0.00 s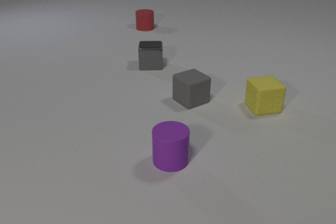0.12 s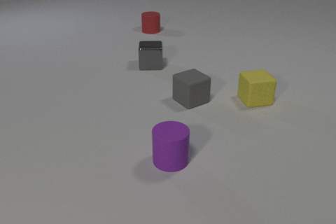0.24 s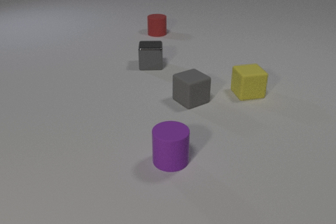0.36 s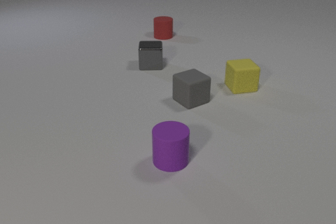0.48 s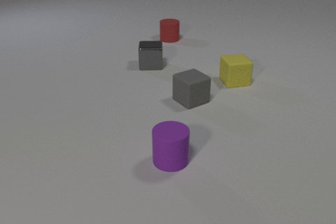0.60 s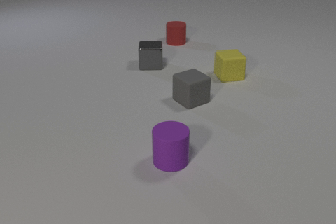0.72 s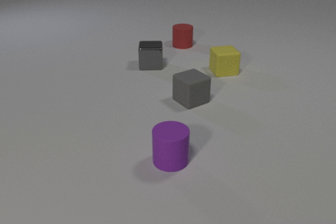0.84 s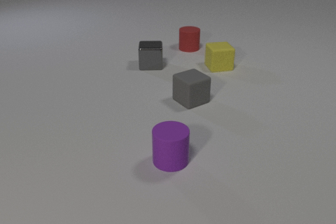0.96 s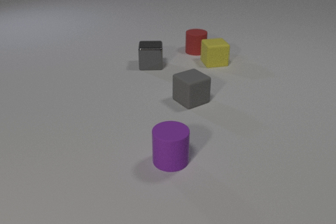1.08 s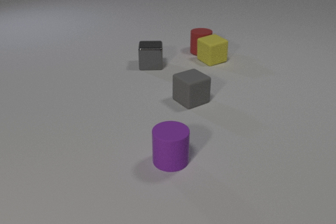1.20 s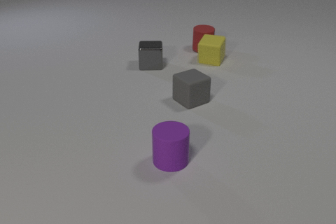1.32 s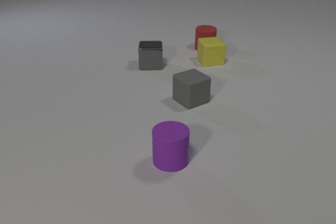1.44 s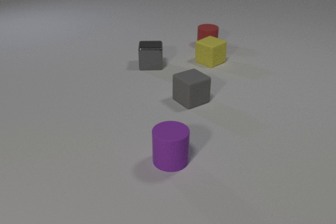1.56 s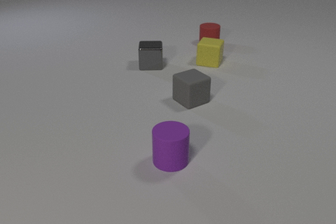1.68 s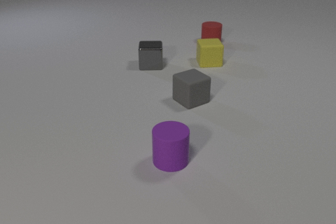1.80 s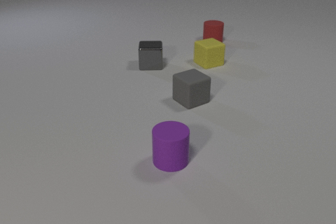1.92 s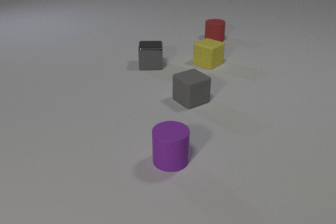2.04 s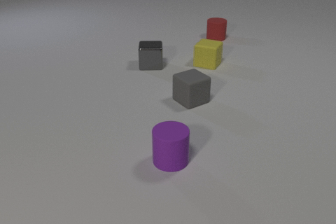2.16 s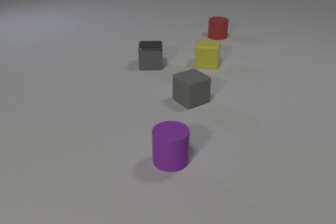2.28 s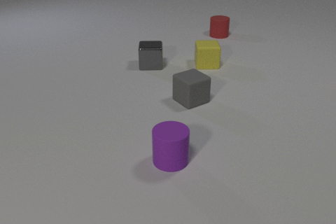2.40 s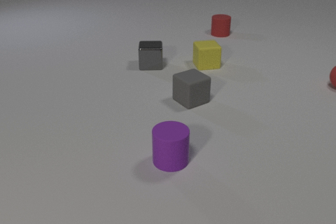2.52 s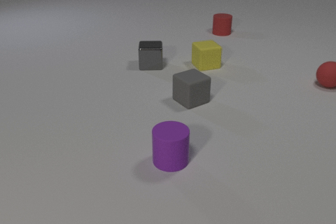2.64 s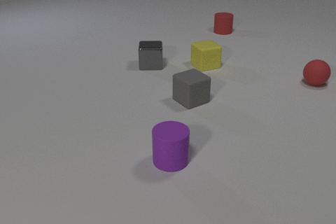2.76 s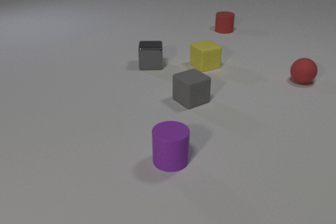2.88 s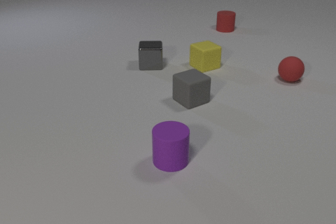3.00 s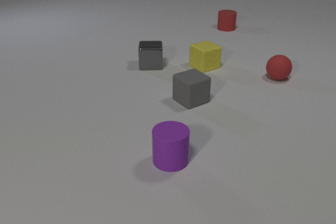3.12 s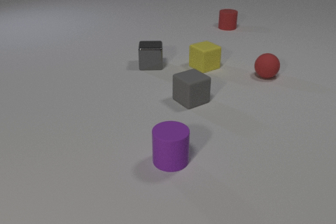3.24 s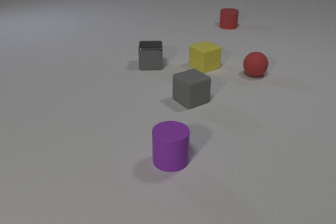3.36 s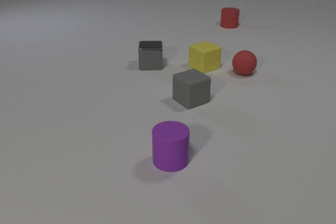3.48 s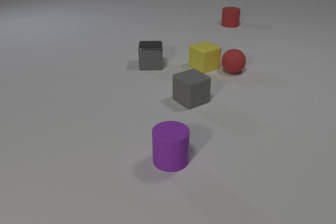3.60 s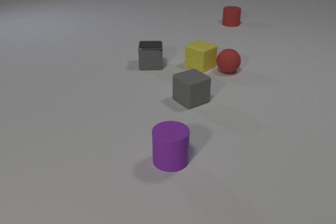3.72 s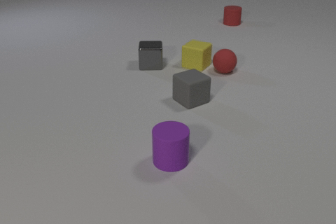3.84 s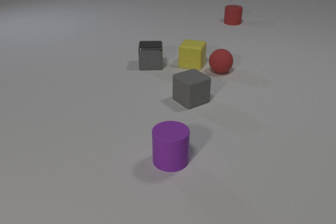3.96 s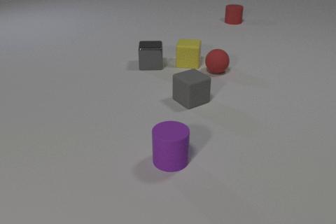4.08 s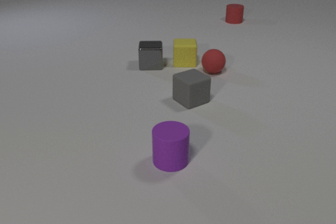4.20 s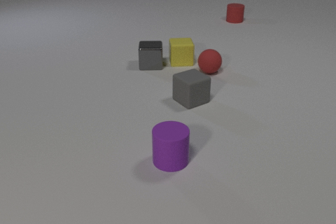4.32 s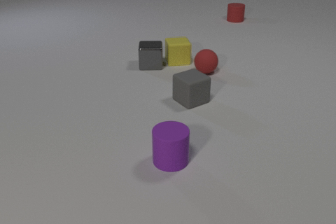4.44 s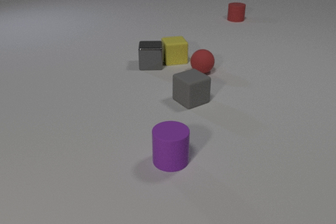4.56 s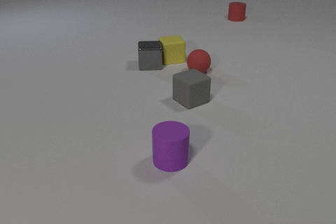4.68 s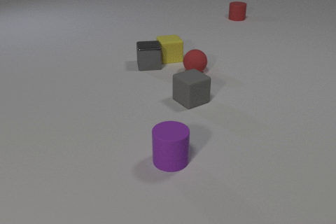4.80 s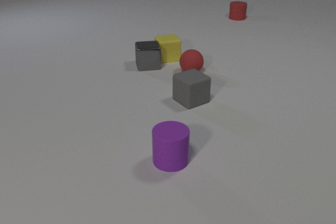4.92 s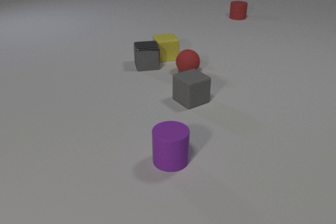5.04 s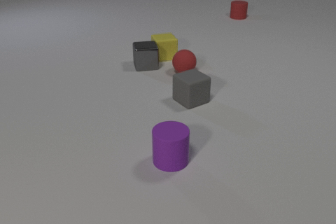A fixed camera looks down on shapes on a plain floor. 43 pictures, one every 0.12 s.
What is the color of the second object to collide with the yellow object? red.
How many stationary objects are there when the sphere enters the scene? 3.
Are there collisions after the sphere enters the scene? yes.
0.00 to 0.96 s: The red rubber cylinder slides toward the camera and to the right. The yellow rubber cube slides away from the camera and to the left.
0.96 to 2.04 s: The red rubber cylinder slides away from the camera and to the right. The yellow rubber cube slides to the left. The red rubber cylinder and the yellow rubber cube collide.
2.04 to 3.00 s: The red rubber cylinder slides away from the camera. The yellow rubber cube slides toward the camera. The red rubber sphere comes in at the right edge, rolls to the left.
3.00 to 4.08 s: The red rubber cylinder slides away from the camera. The yellow rubber cube slides to the left and away from the camera. The red rubber sphere rolls to the left. The yellow rubber cube and the red rubber sphere collide.
4.08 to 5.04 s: The red rubber cylinder slides away from the camera. The yellow rubber cube slides to the left and away from the camera. The red rubber sphere rolls to the left. The gray metal cube slides to the left. The yellow rubber cube and the gray metal cube collide.
